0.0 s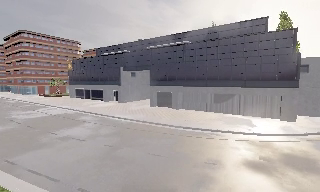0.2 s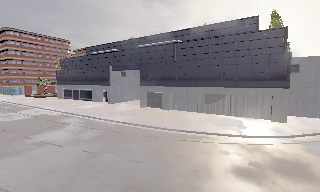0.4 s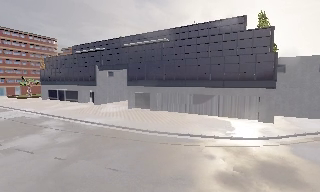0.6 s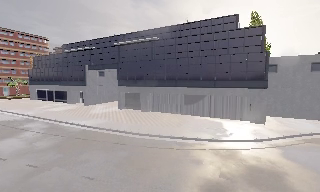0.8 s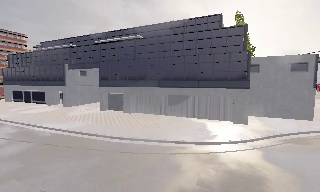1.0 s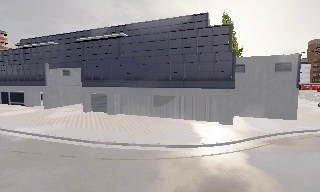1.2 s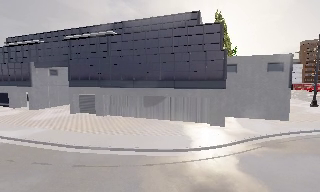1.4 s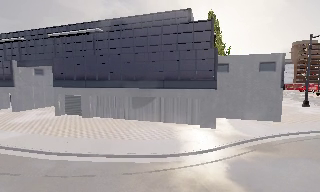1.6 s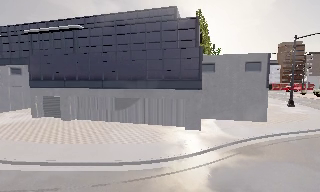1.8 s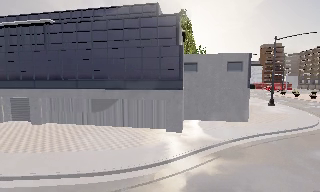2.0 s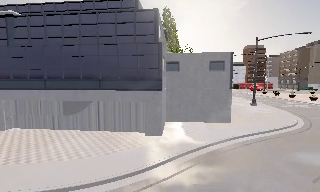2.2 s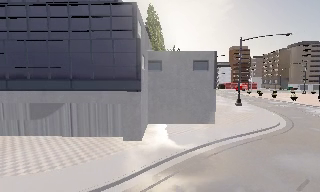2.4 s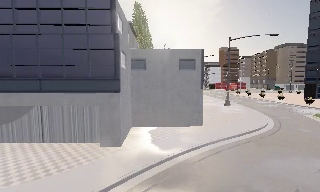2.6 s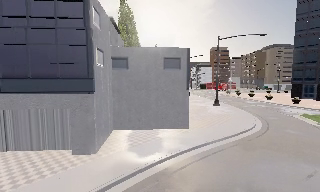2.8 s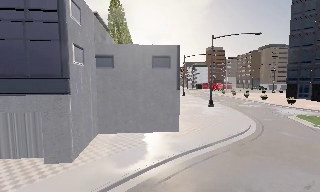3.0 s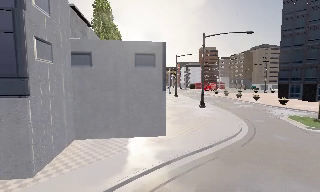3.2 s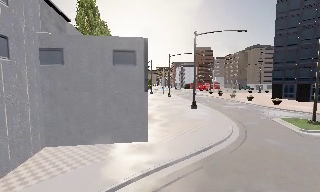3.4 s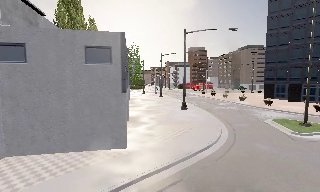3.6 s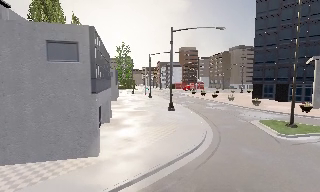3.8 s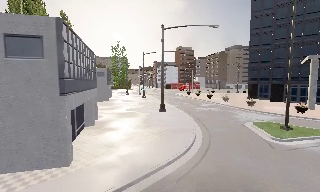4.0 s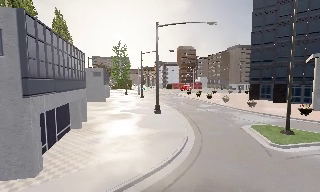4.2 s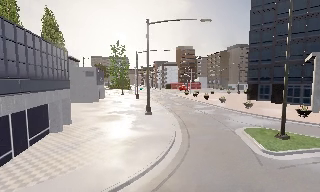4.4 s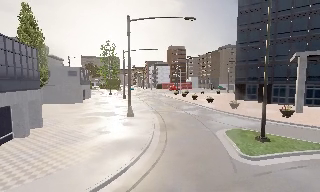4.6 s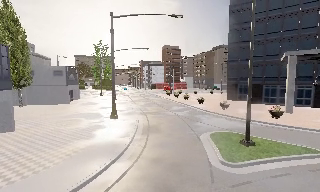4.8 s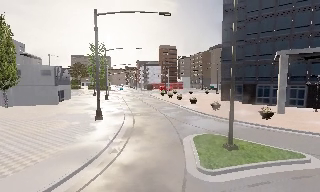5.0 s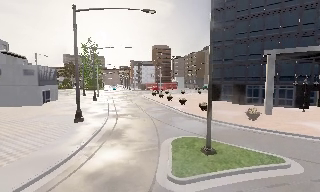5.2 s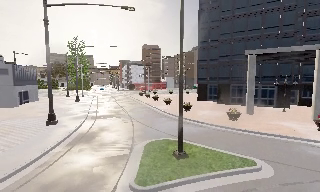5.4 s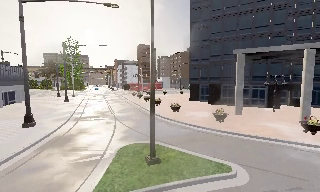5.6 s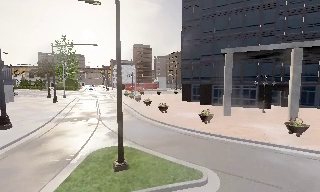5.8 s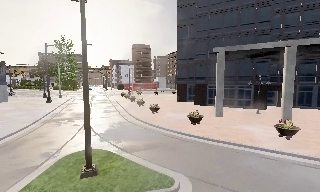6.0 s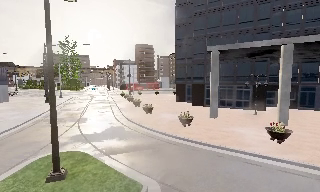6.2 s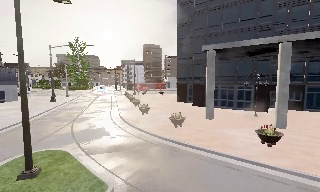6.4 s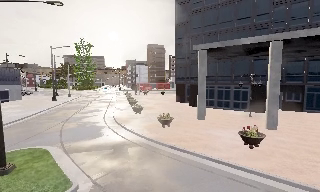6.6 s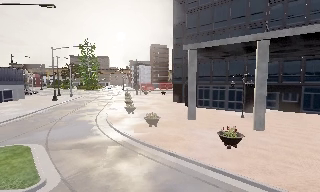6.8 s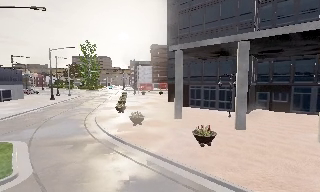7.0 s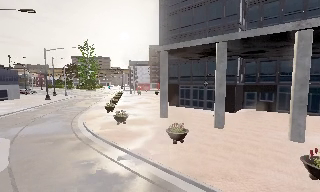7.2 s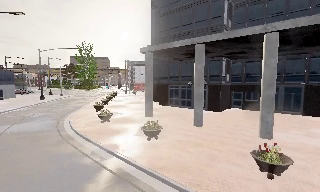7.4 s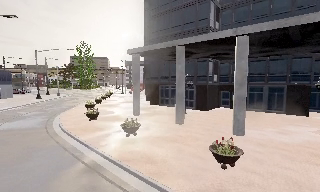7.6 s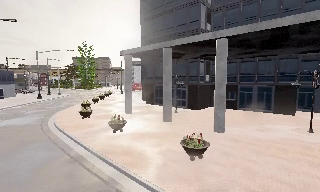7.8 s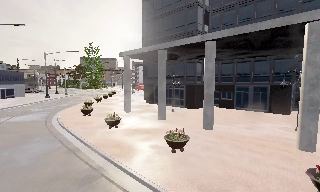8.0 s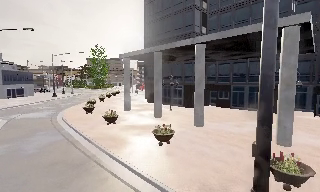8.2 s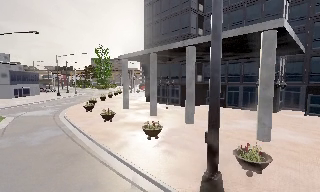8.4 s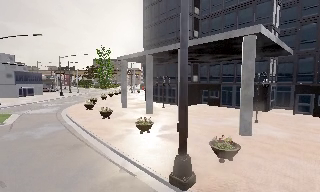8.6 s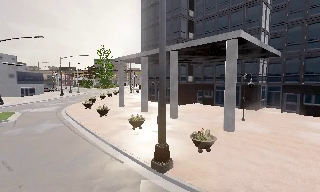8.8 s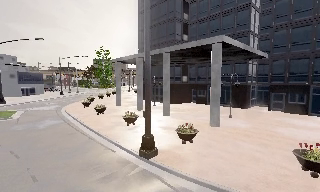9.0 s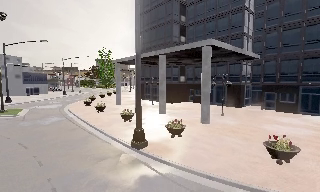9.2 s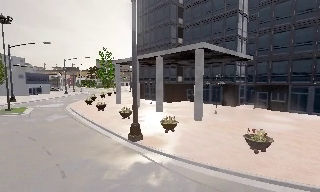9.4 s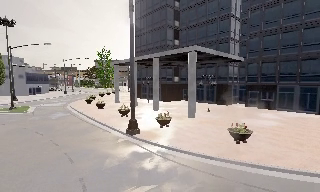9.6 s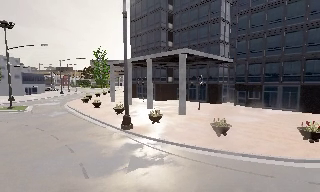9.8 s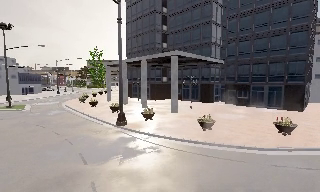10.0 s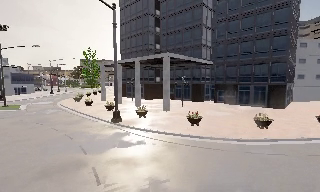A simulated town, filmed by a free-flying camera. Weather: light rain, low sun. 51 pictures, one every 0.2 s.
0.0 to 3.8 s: The camera swings to its right by about 45 degrees, and the scene slides to the left. It travels forward and to its right, about 19 m.
3.8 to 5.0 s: The camera travels to its right and forward, about 8 m, so close, fixed things drift to the left.
5.0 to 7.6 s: The camera travels to its right, about 18 m, so close, fixed things drift to the left.
7.6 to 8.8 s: The camera travels backward and to its right, about 8 m, so what stands in front gets smaller.
8.8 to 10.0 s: The camera travels backward, about 7 m, so what stands in front gets smaller.
The film runs backward here.
